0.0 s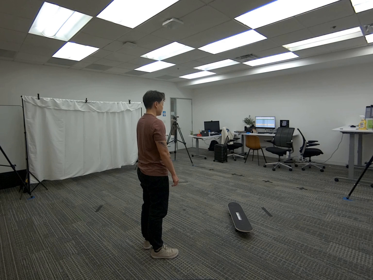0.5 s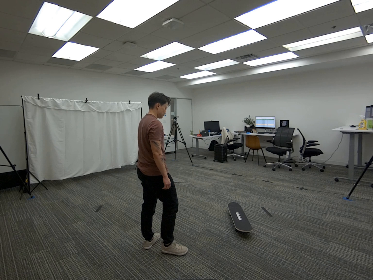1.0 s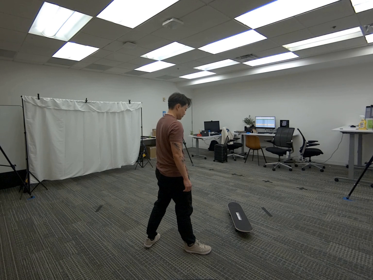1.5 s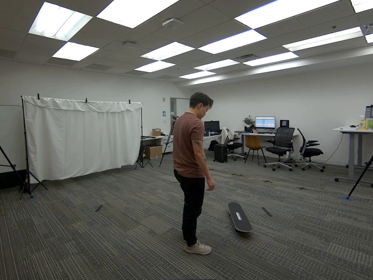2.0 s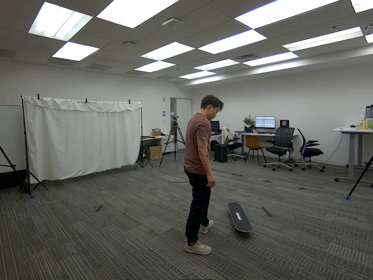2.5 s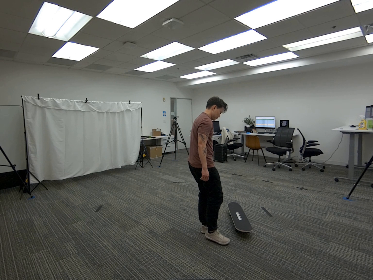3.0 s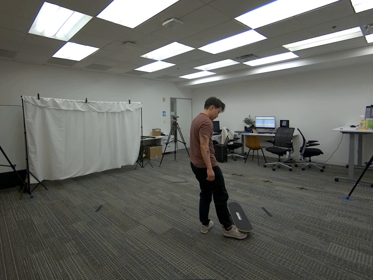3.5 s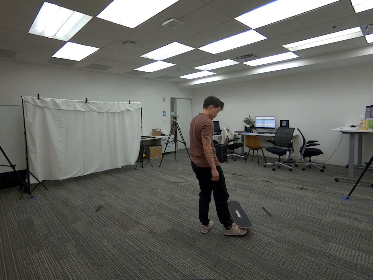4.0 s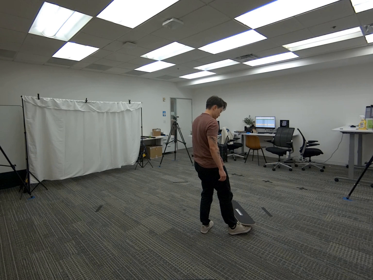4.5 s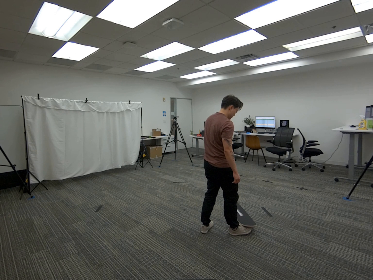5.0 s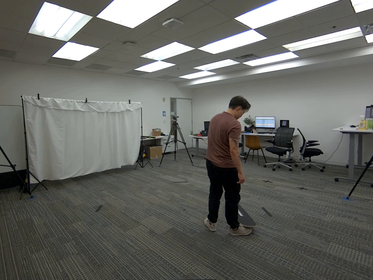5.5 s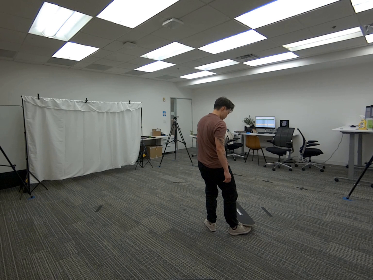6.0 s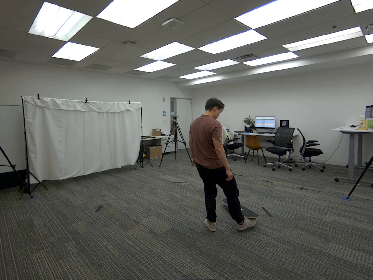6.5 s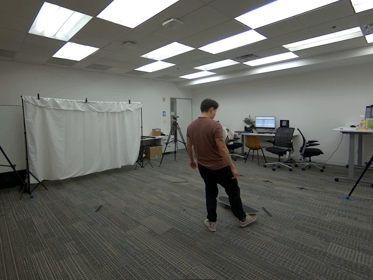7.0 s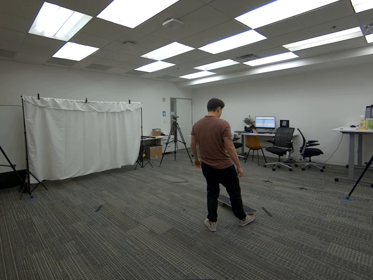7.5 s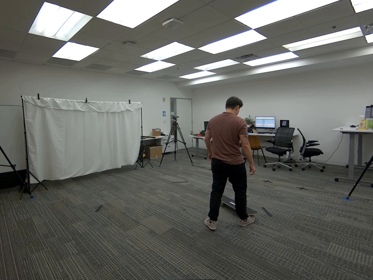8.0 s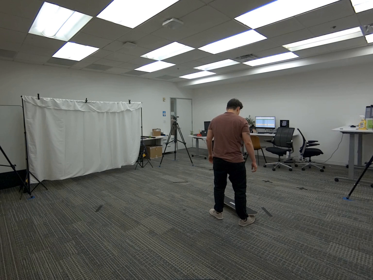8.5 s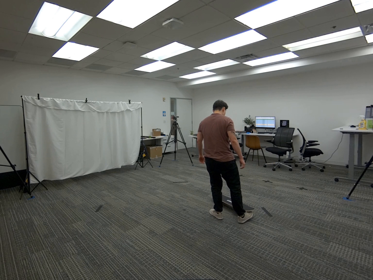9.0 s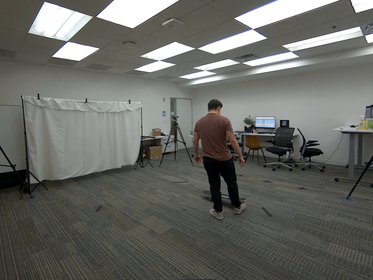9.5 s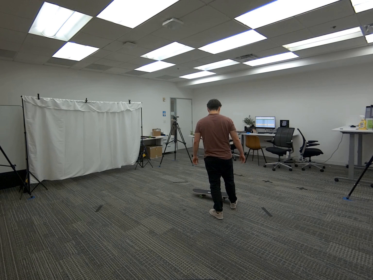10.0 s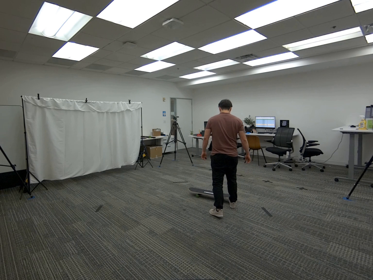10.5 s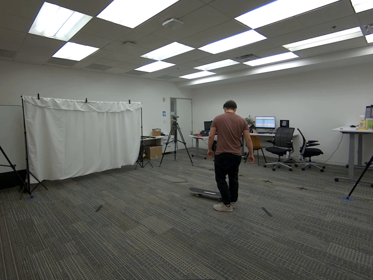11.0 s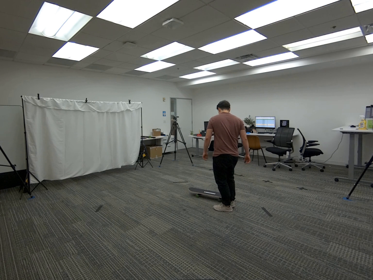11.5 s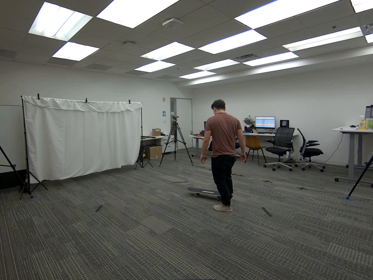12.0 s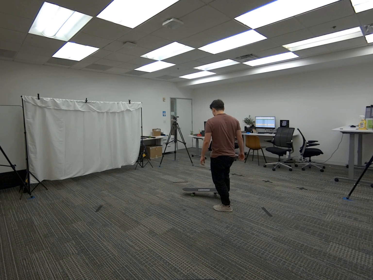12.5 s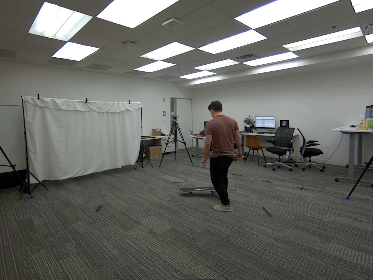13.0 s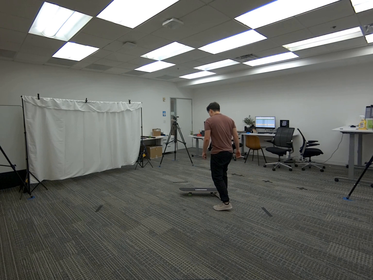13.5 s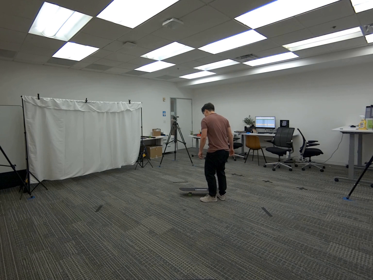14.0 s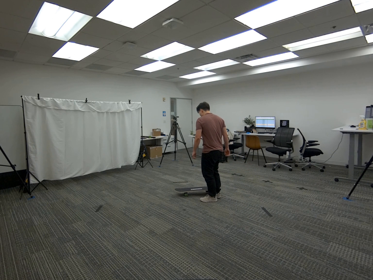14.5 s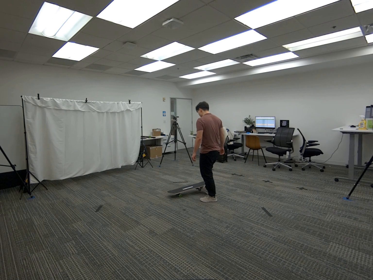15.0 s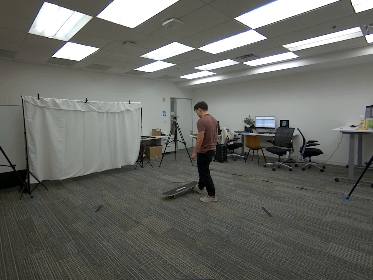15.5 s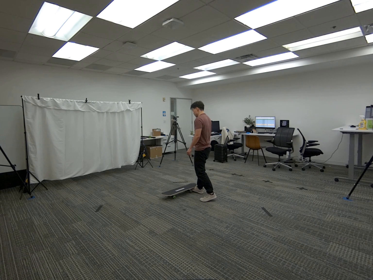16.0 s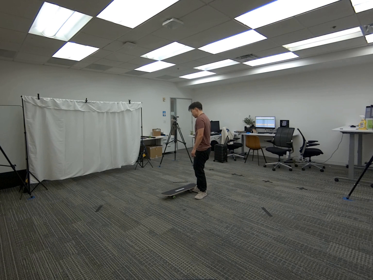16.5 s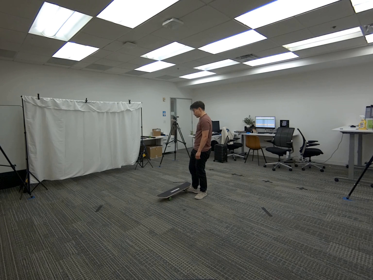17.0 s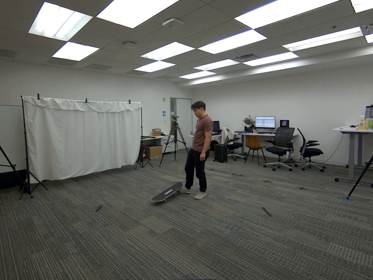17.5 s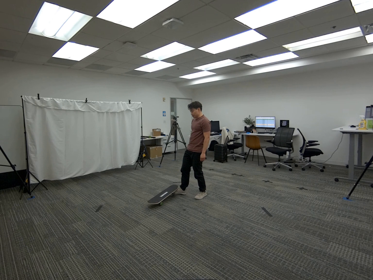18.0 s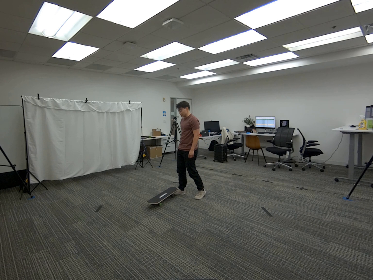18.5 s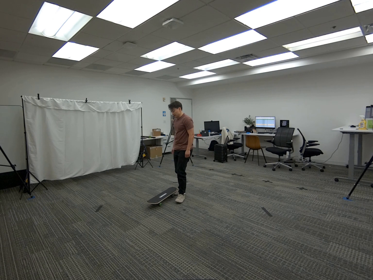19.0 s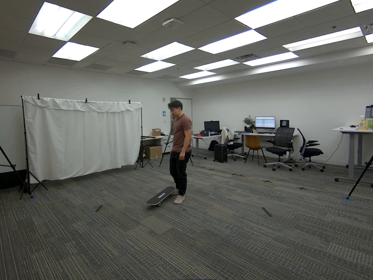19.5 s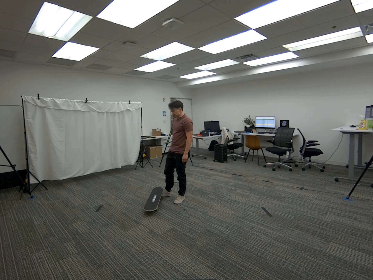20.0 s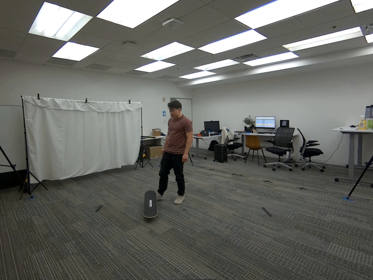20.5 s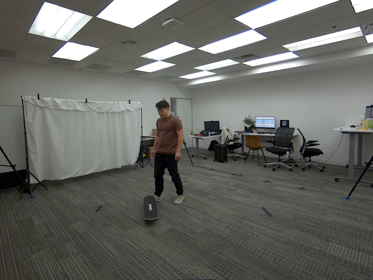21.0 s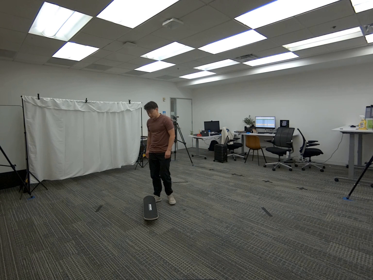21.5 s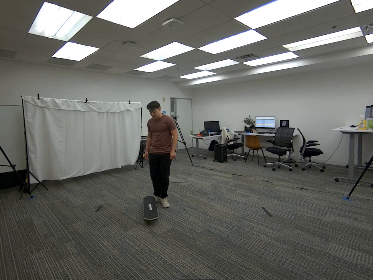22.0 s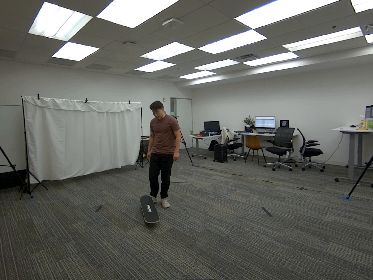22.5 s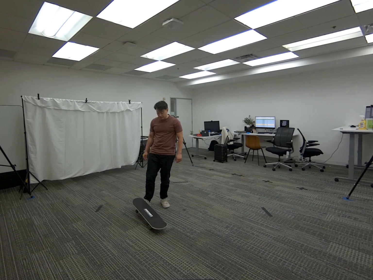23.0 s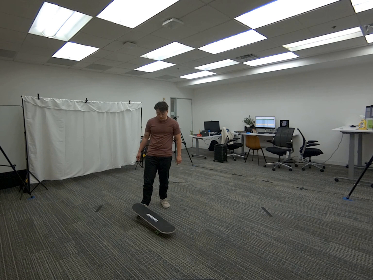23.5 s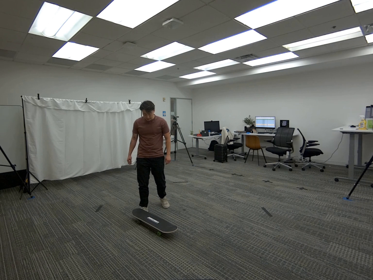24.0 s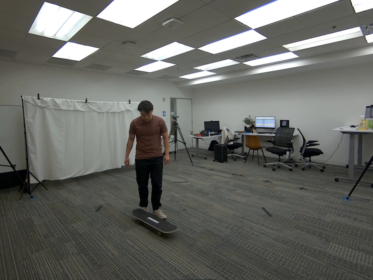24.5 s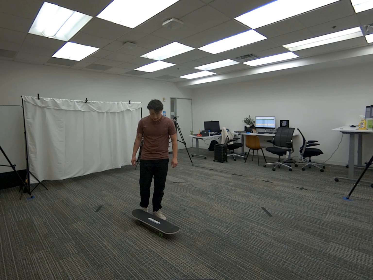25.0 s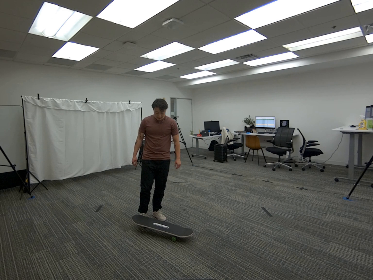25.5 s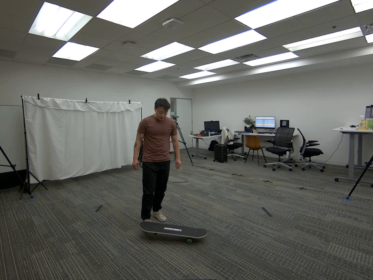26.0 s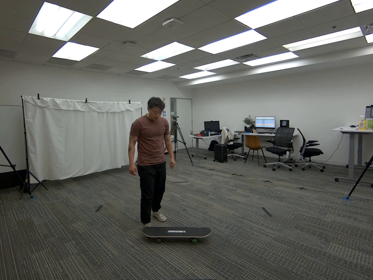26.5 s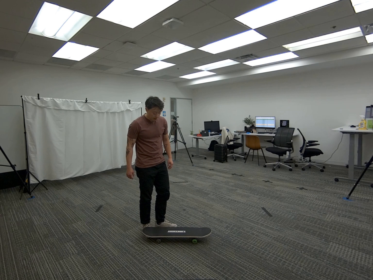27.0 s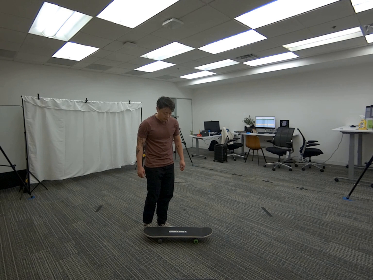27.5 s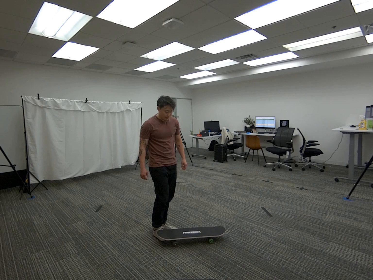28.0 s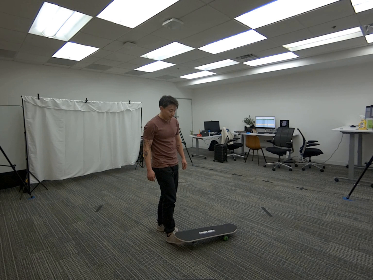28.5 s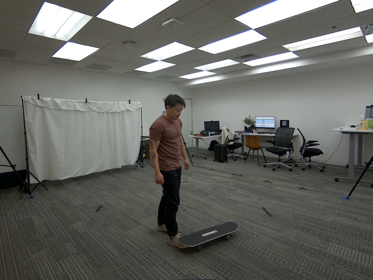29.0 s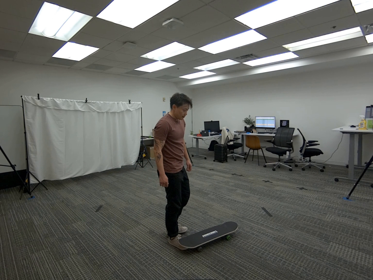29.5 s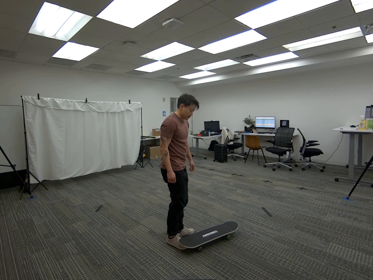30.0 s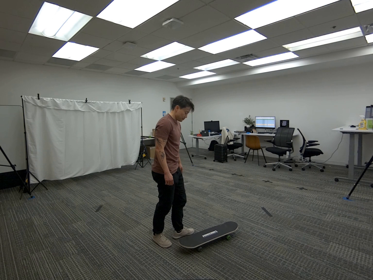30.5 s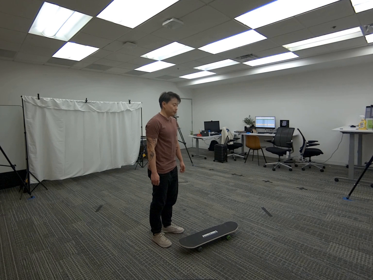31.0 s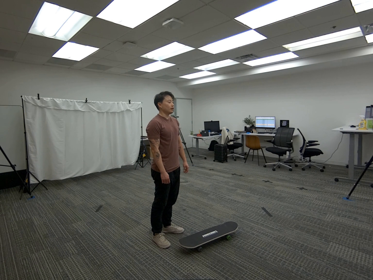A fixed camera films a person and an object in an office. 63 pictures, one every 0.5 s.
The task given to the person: Walk to the skateboard on the floor. Use one of your foot to push the skateboard around the ground within the bounding area. Stop pushing the skateboard when finish.
